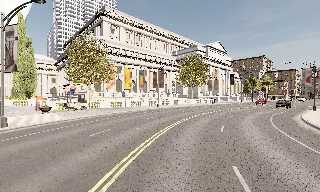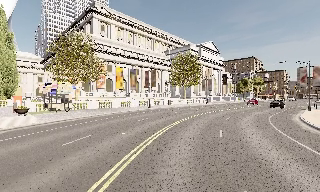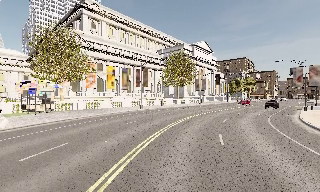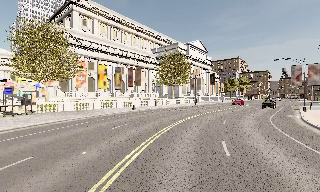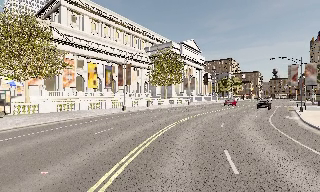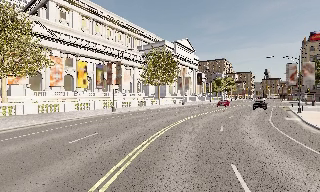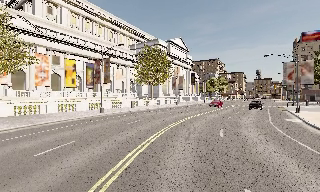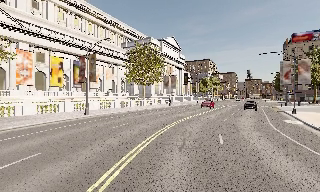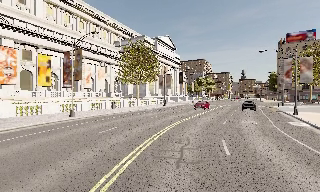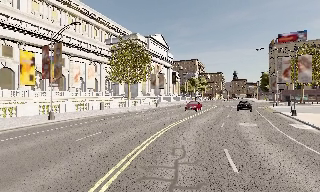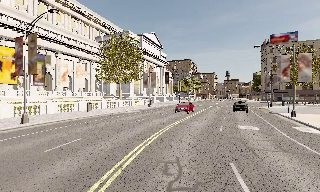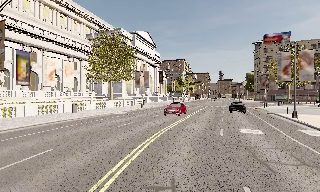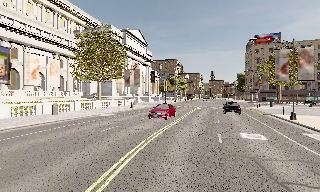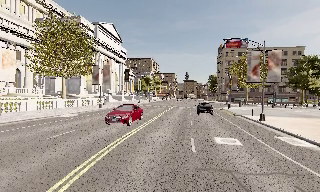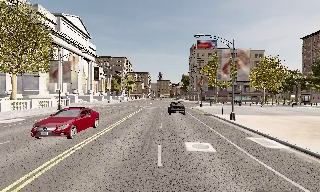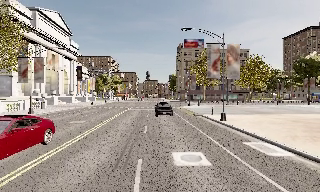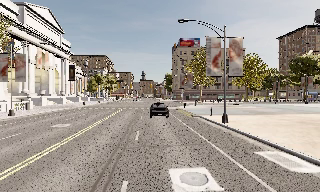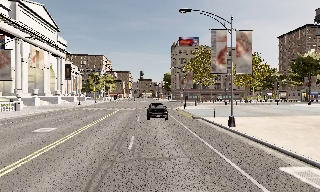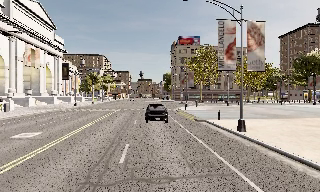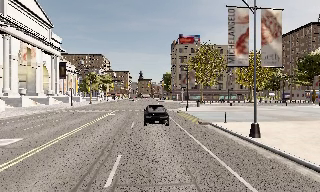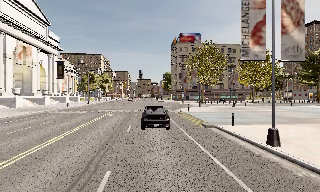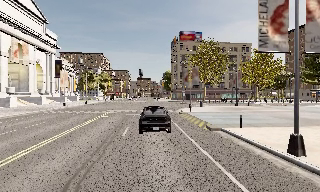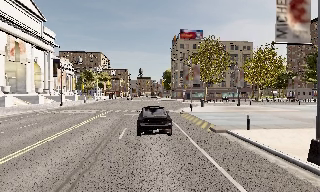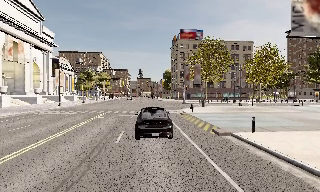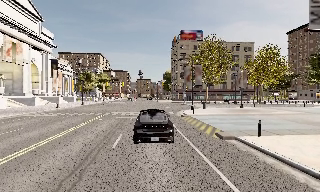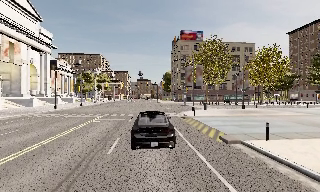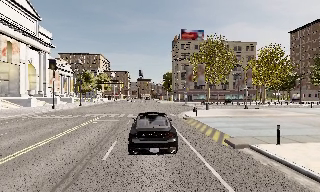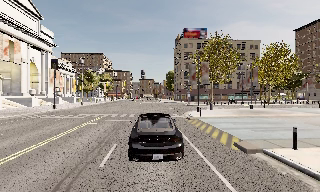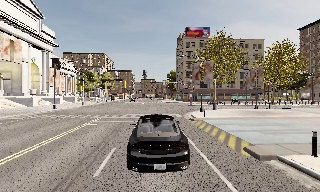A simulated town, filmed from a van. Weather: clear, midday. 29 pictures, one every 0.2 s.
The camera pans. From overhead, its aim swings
clockwise.
The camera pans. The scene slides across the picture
to the left.
0.0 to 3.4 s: The camera pans to its right, which is clockwise from overhead, by about 55 degrees. It travels forward, about 25 m.
3.4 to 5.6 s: The camera travels forward, about 10 m, so what stands in front looms larger. It loses speed.
The film runs forward here.
